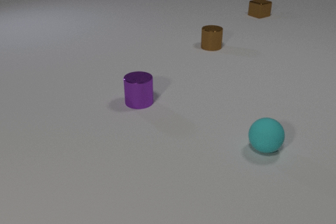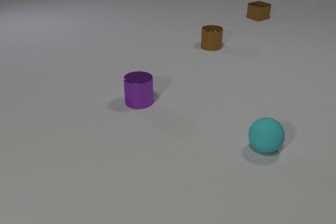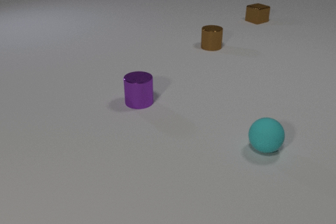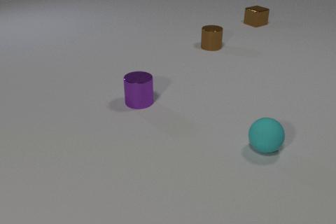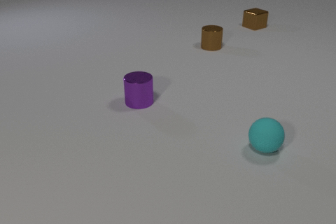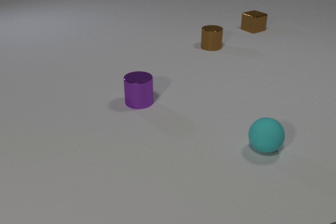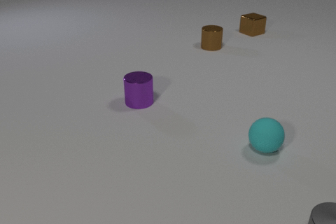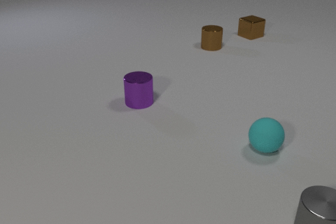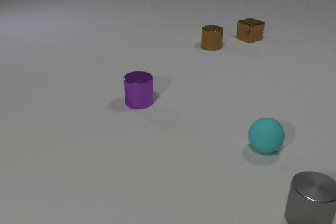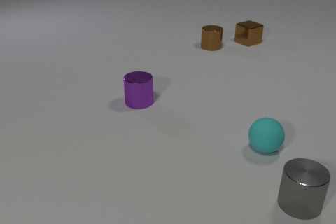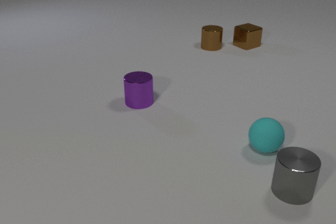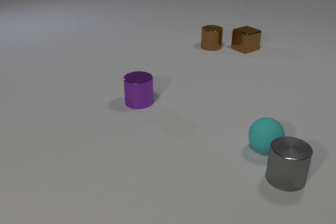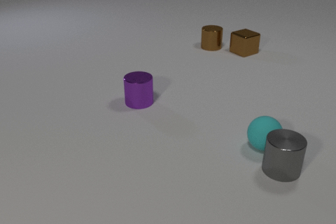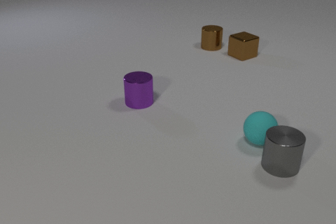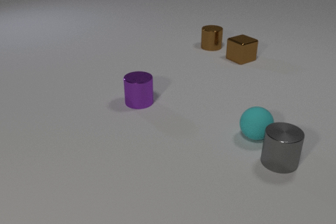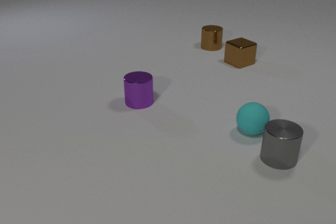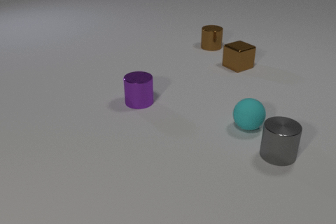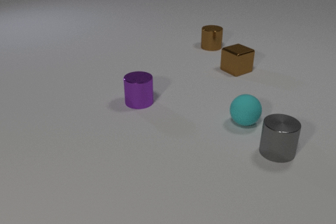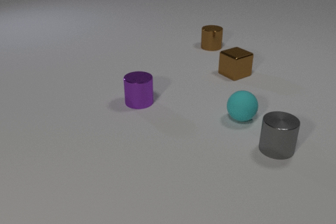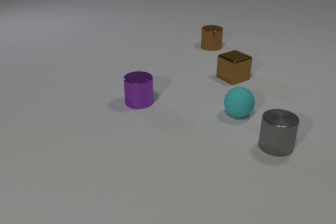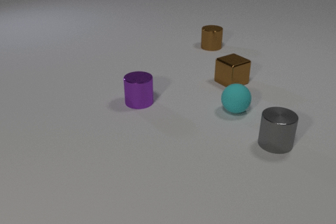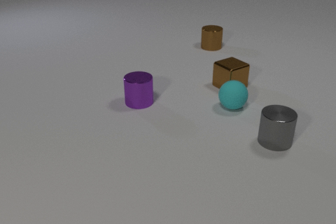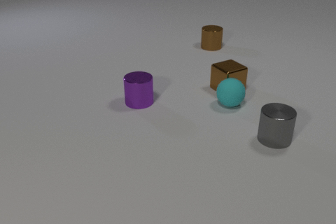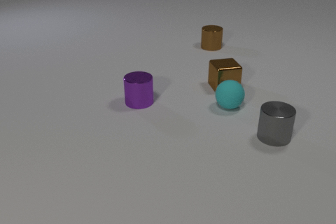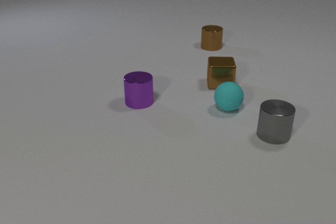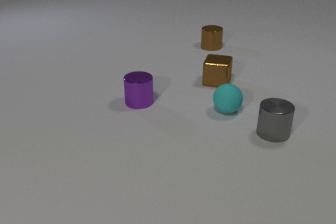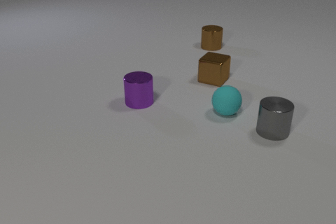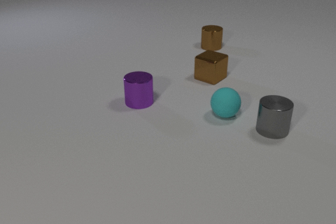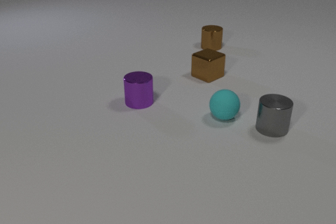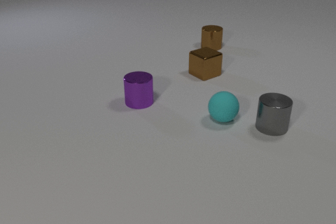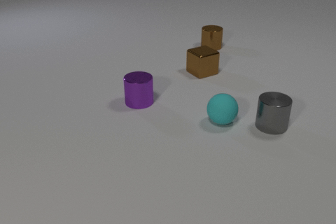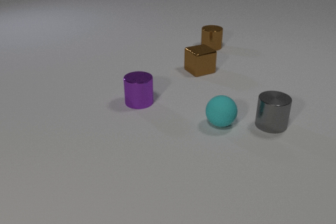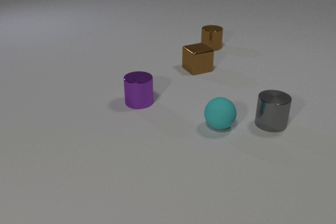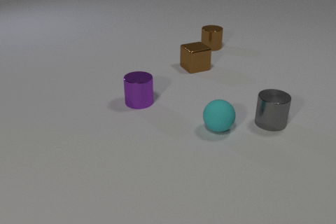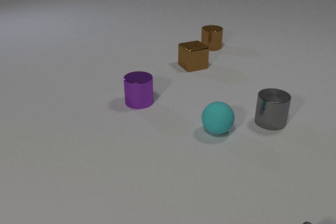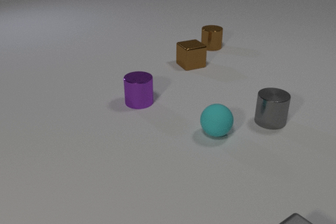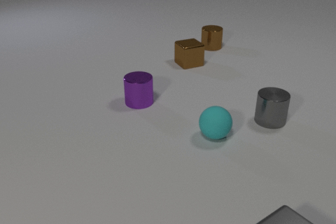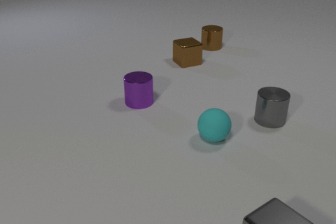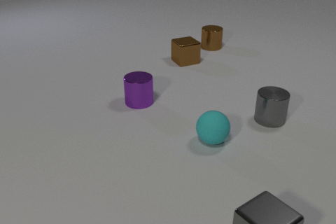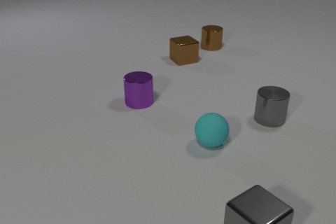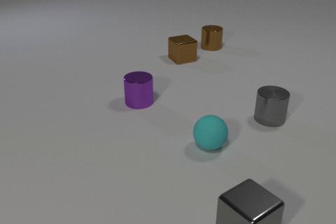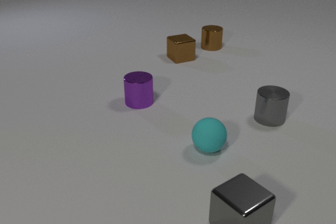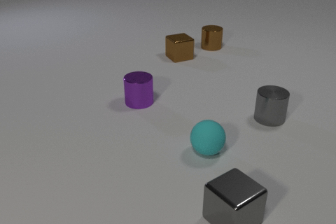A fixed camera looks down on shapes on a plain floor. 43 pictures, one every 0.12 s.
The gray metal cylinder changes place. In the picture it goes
away from the camera.
The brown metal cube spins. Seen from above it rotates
clockwise.
0.00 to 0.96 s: The gray metal cylinder comes in at the bottom edge, slides away from the camera and to the left. The brown metal cube slides toward the camera.
0.96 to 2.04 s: The gray metal cylinder slides away from the camera. The cyan rubber sphere rolls away from the camera and to the left. The brown metal cube slides toward the camera. The gray metal cylinder and the cyan rubber sphere collide.
2.04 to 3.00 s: The gray metal cylinder slides away from the camera. The cyan rubber sphere rolls away from the camera and to the left. The brown metal cube slides toward the camera and to the left, spins clockwise seen from above by about 45 degrees, its near face sliding to the left. The cyan rubber sphere and the brown metal cube collide.
3.00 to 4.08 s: The gray metal cylinder slides away from the camera. The cyan rubber sphere rolls toward the camera. The brown metal cube slides away from the camera and to the left, spins clockwise seen from above by about 45 degrees, its near face sliding to the left.
4.08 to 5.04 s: The gray metal cylinder slides away from the camera. The cyan rubber sphere rolls toward the camera. The brown metal cube slides away from the camera and to the left. The gray metal cube slides to the left and away from the camera.
How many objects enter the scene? 2.
How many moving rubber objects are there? 1.
Are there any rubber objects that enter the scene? no.
